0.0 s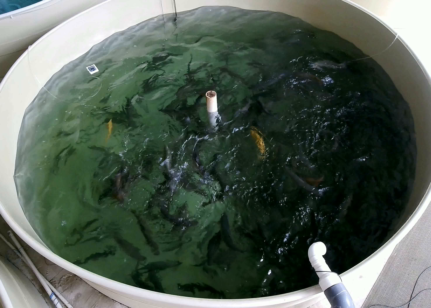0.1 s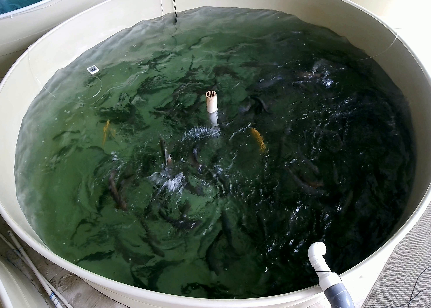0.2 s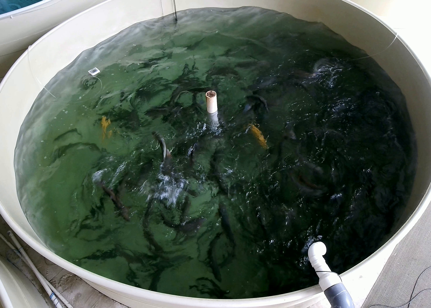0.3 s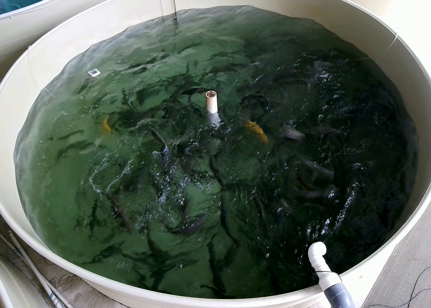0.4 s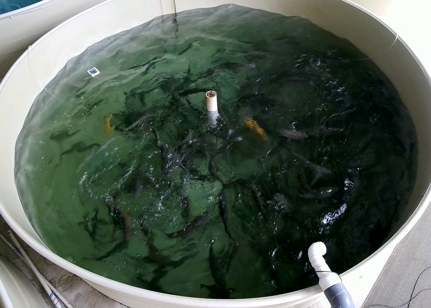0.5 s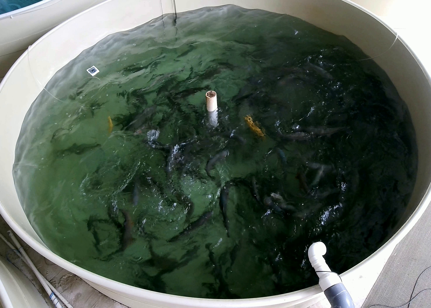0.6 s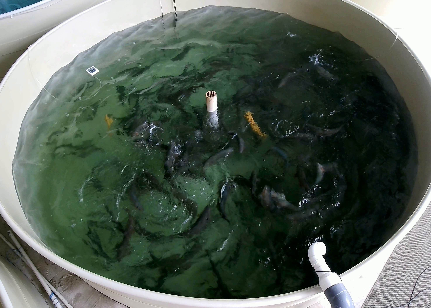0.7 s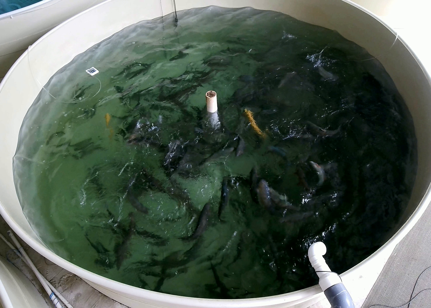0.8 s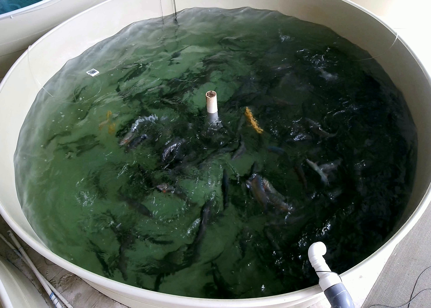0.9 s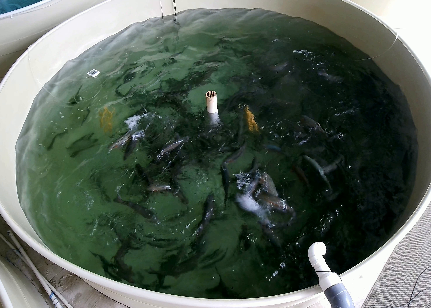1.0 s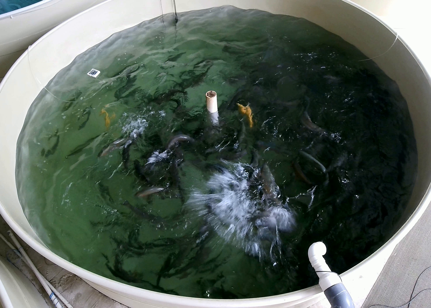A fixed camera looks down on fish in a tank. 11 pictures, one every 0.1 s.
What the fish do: Weak feeding.
